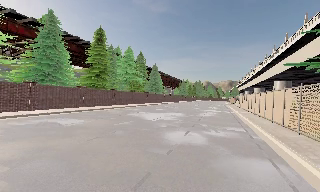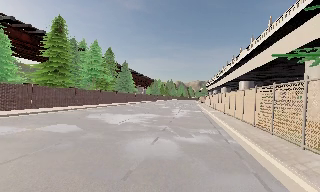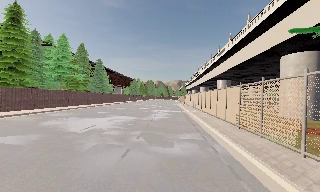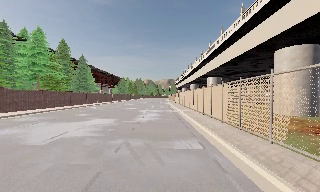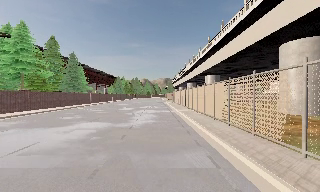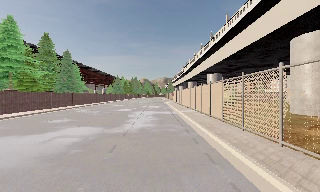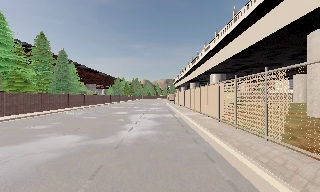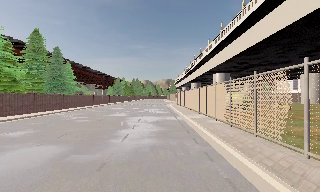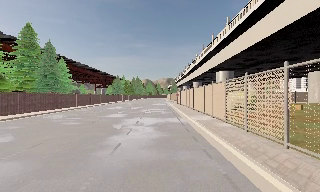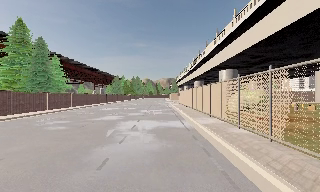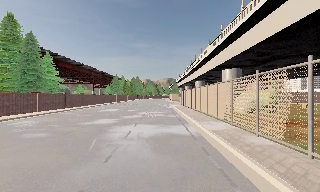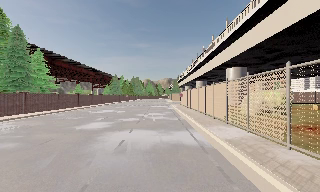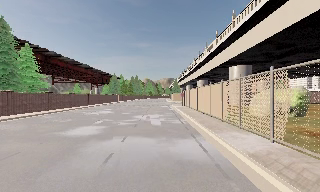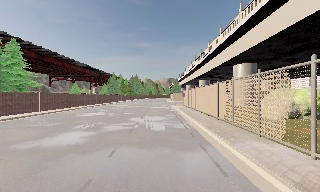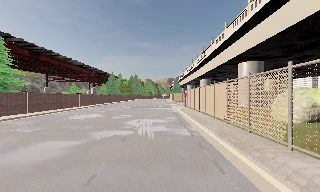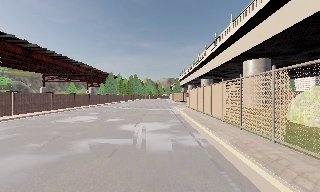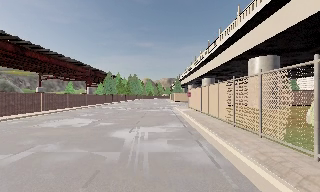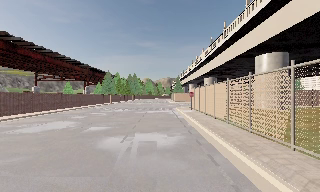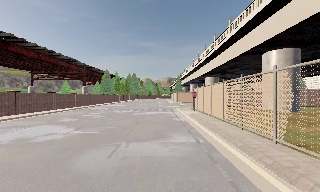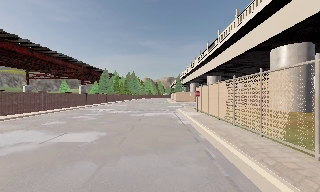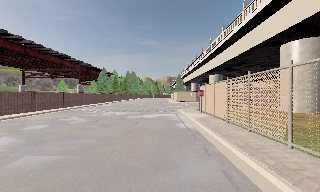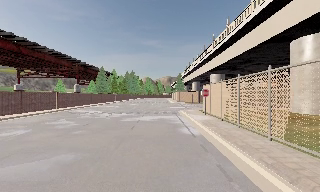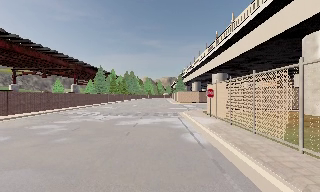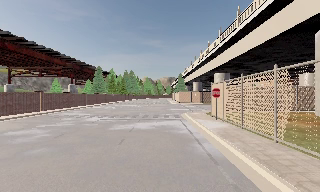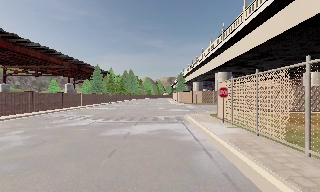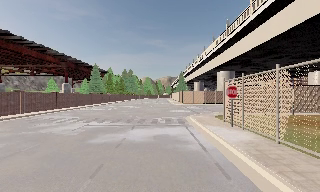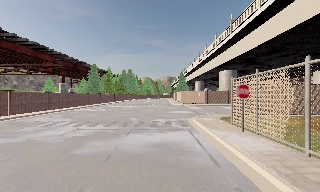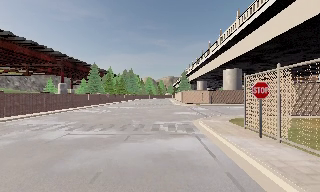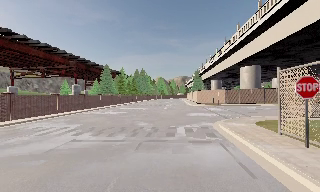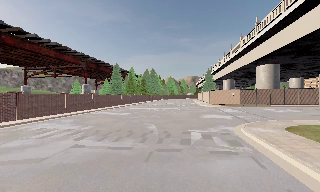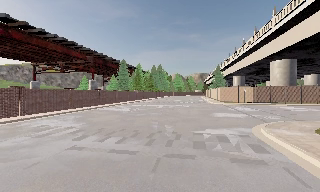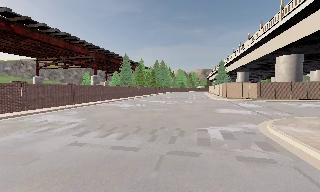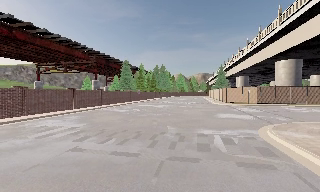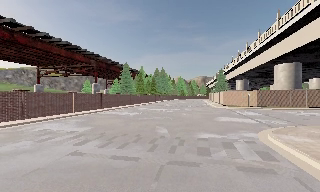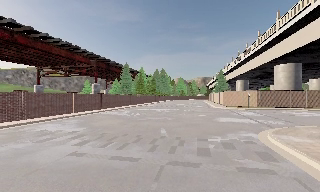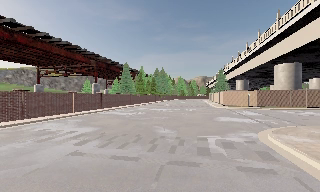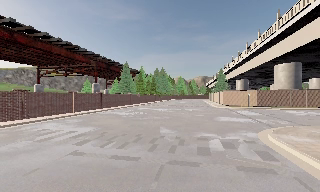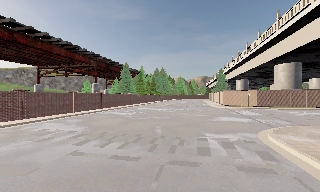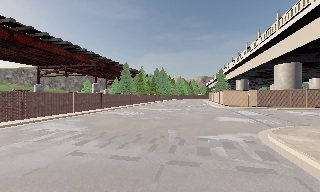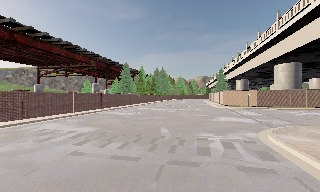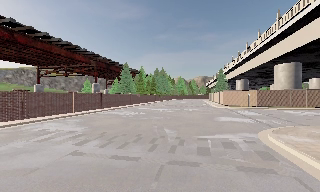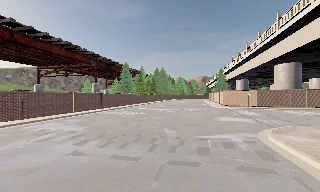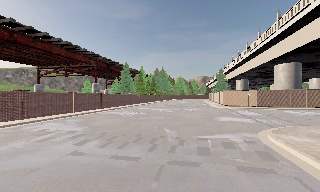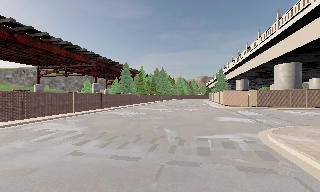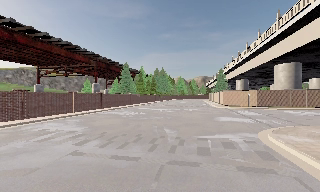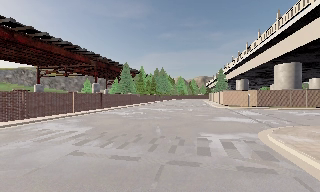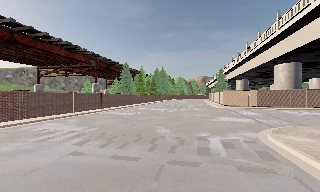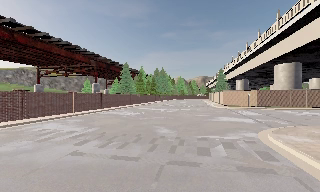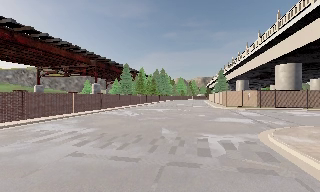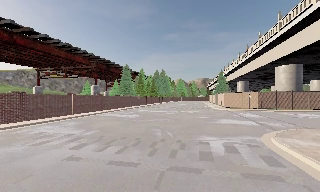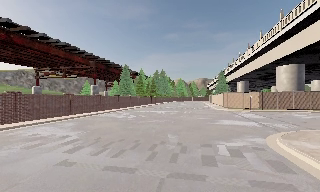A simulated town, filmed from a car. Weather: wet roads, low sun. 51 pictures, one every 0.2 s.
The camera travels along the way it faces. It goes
forward.
0.0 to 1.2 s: The scene slides to the left, as the camera pans about 20 degrees to its right. It travels forward, about 11 m, so what stands in front looms larger.
1.2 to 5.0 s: The camera travels forward, about 35 m, so what stands in front looms larger.
5.0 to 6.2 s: The scene slides to the right, as the camera pans about 10 degrees to its left. It travels forward, about 6 m, so what stands in front looms larger. It loses speed.
6.2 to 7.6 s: The camera shifts only a little, or ends up much as it began.
7.6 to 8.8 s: The camera keeps its place and its aim.
8.8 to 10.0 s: The camera travels forward, about 0.5 m, so what stands in front looms larger. It gains speed.
The film runs forward here.
